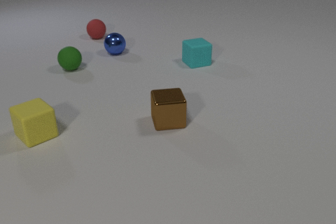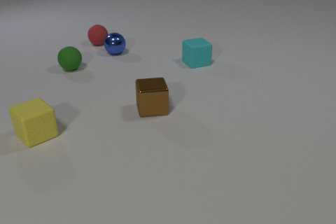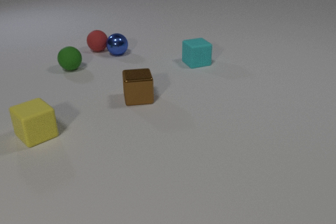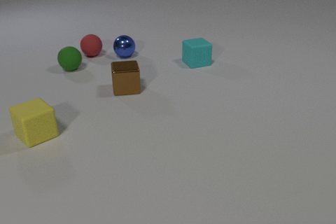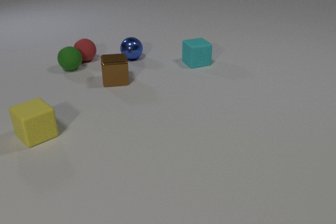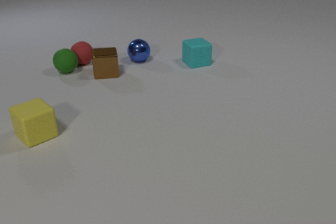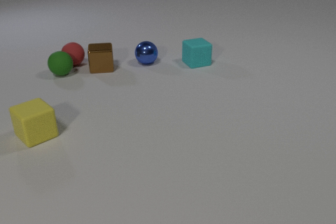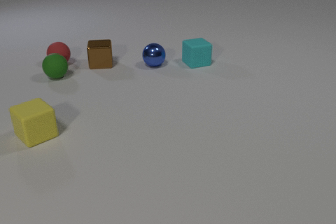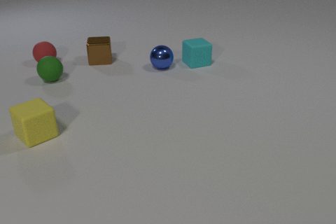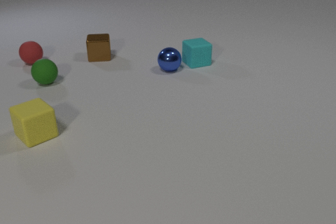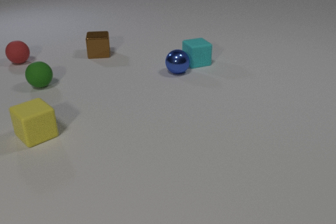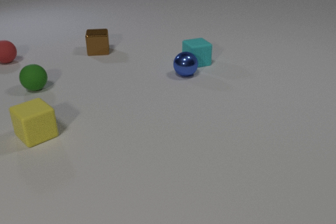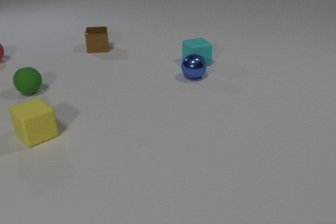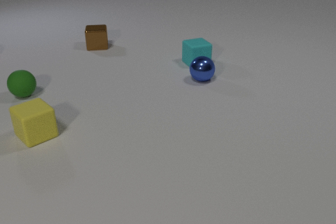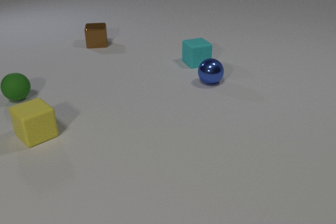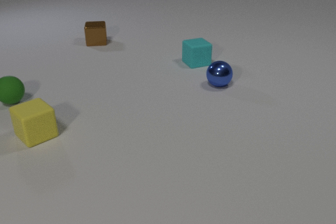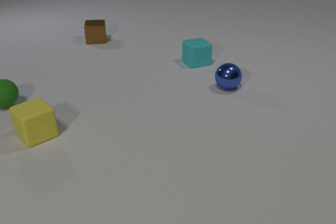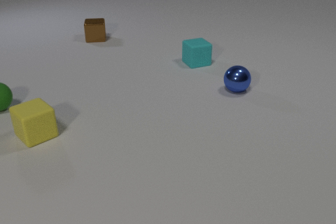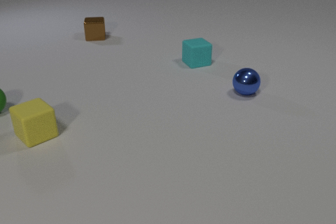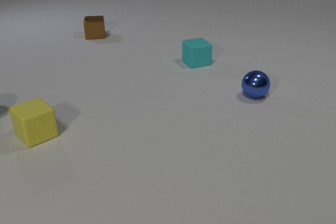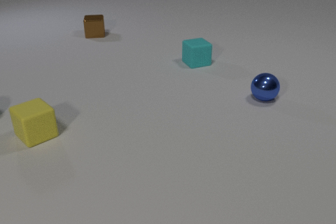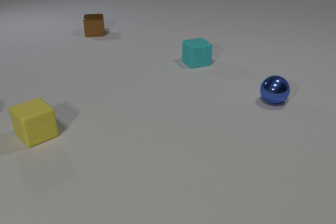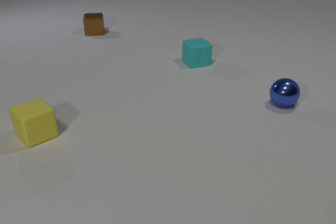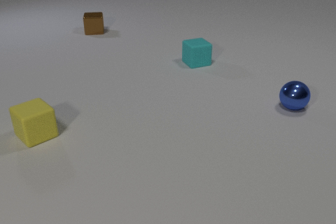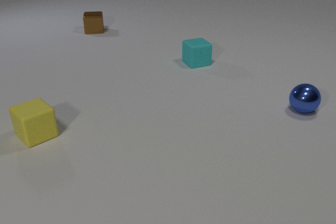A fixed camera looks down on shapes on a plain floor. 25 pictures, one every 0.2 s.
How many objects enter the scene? 0.
Are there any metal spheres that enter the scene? no.
What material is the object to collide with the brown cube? rubber.
0.0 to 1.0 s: The red rubber sphere rolls toward the camera. The brown metal cube slides away from the camera and to the left. The blue metal sphere rolls to the right and toward the camera. The green rubber sphere rolls toward the camera. The red rubber sphere and the blue metal sphere collide. The red rubber sphere and the green rubber sphere collide.
1.0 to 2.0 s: The red rubber sphere rolls to the left. The brown metal cube slides away from the camera. The blue metal sphere rolls to the right and toward the camera. The green rubber sphere rolls toward the camera and to the left. The red rubber sphere and the brown metal cube collide.
2.0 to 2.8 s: The red rubber sphere rolls to the left and away from the camera, leaves at the left edge. The brown metal cube slides away from the camera. The blue metal sphere rolls to the right and toward the camera. The green rubber sphere rolls to the left and toward the camera.
2.8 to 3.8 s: The brown metal cube slides away from the camera. The blue metal sphere rolls to the right and toward the camera. The green rubber sphere rolls to the left and toward the camera.
3.8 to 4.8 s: The brown metal cube slides away from the camera. The blue metal sphere rolls to the right.
